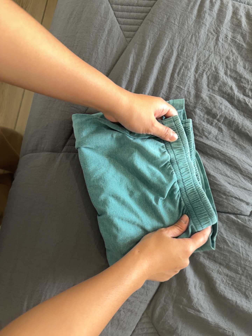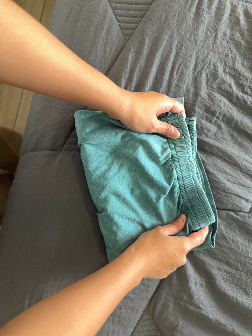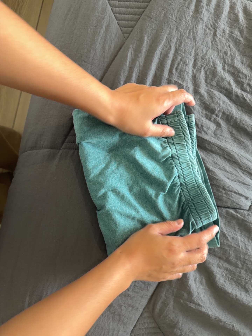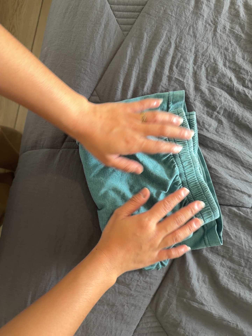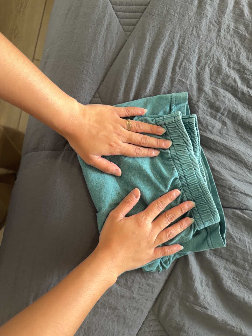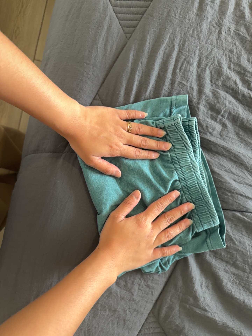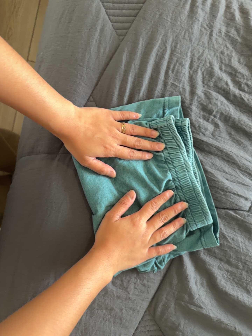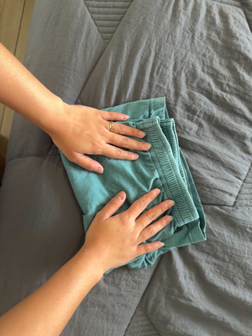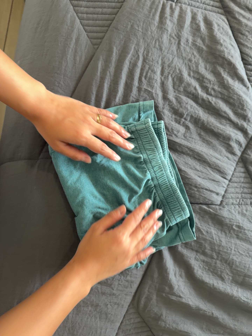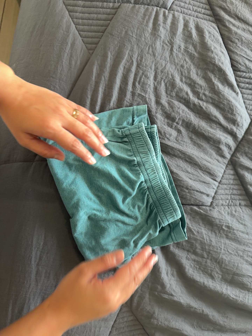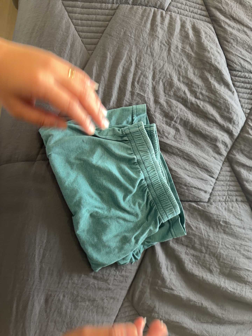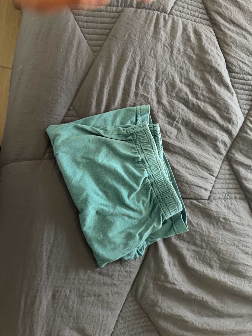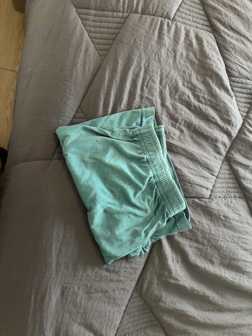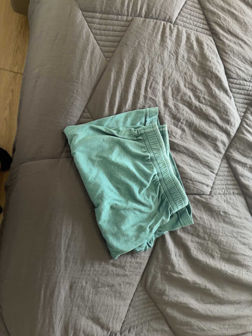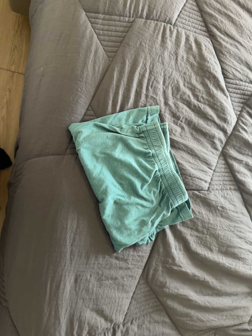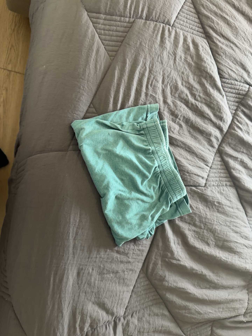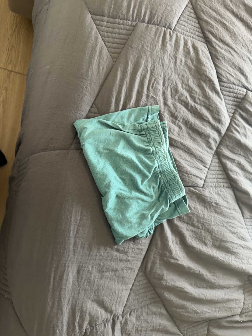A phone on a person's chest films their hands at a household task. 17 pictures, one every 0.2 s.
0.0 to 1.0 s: The camera keeps its place and its aim.
1.0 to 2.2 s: The camera pans to its right by about 10 degrees. It travels backward, about 7 cm, so what stands in front gets smaller.
2.2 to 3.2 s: The camera travels to its left and backward, about 12 cm.
The film runs forward here.
